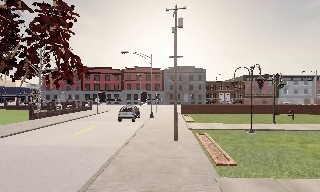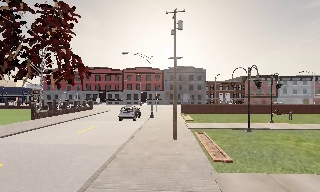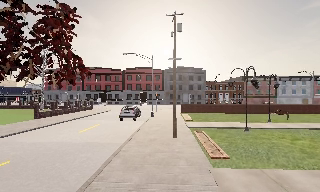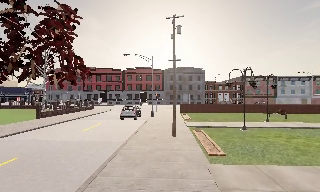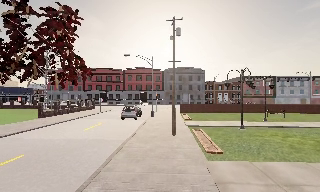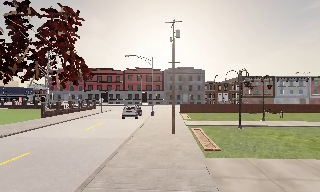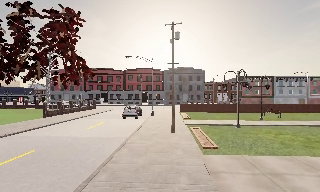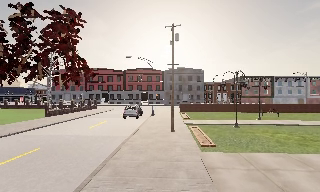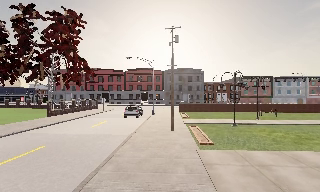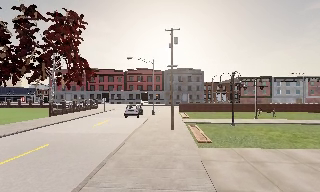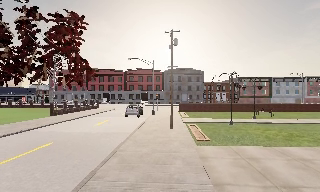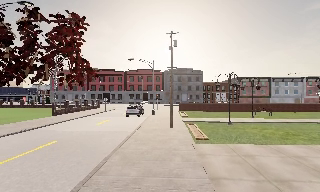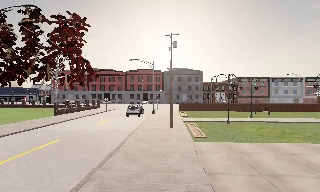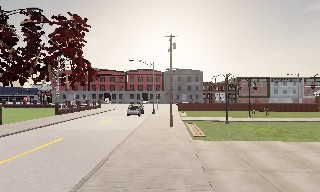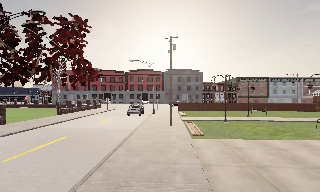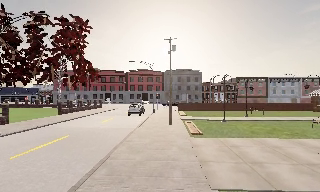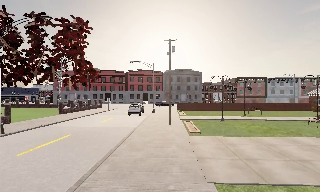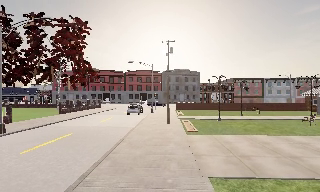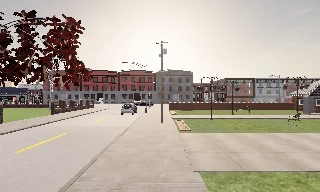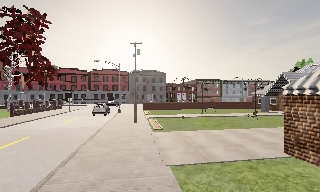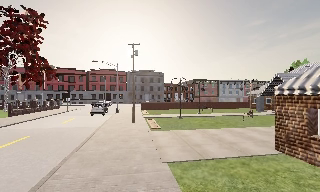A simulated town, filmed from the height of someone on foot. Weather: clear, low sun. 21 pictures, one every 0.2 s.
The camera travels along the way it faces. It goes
backward.
0.0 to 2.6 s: The camera travels backward, about 4 m, so what stands in front gets smaller.
2.6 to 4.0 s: The camera pans to its right, which is clockwise from overhead, by about 15 degrees. It travels backward, about 2 m, so what stands in front gets smaller.
The film runs backward here.
